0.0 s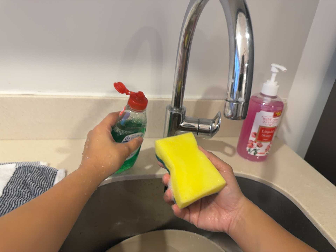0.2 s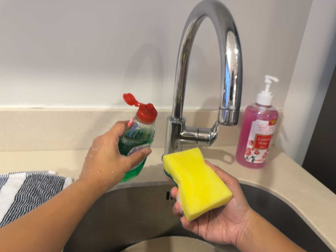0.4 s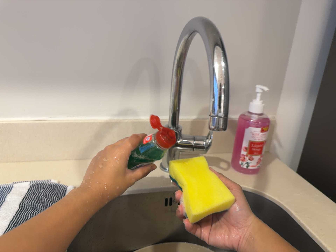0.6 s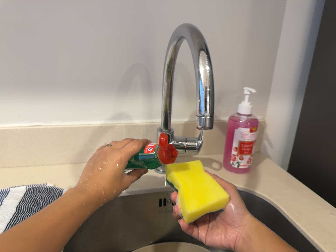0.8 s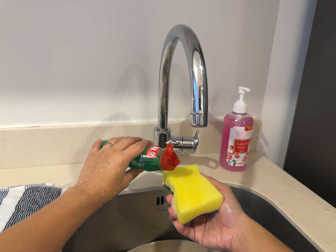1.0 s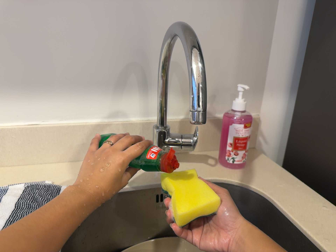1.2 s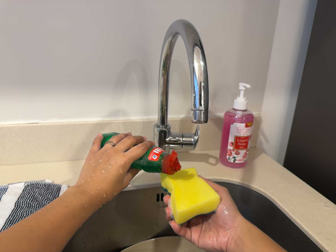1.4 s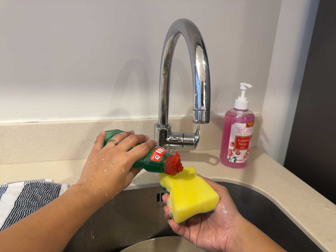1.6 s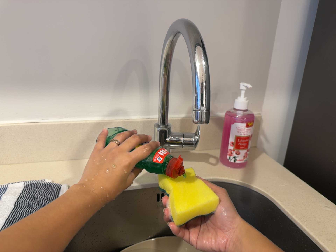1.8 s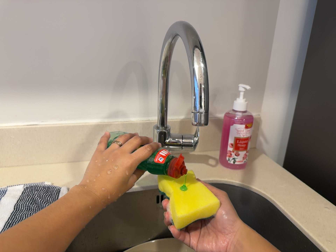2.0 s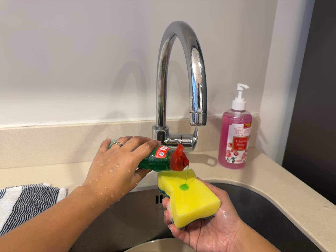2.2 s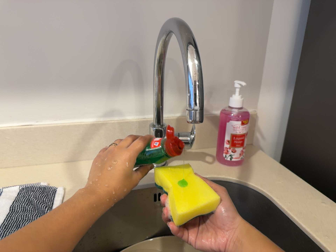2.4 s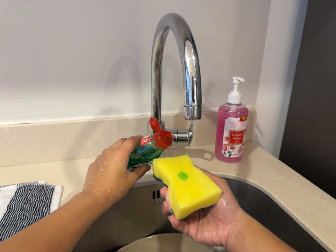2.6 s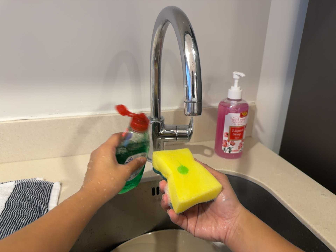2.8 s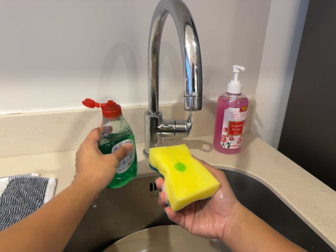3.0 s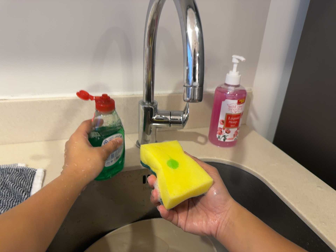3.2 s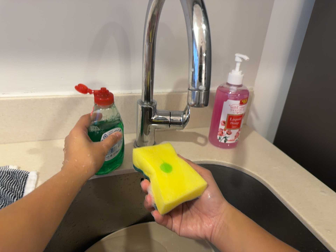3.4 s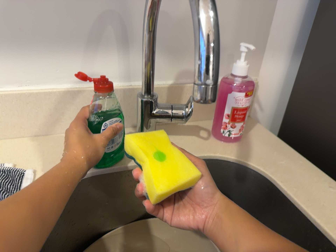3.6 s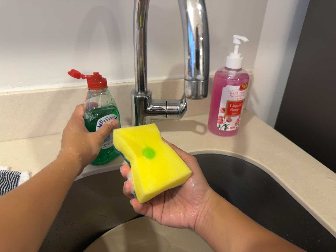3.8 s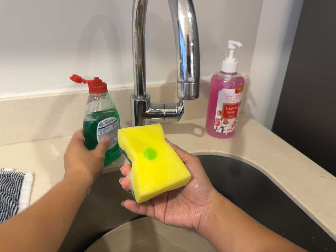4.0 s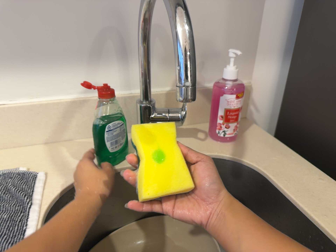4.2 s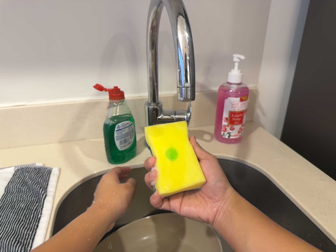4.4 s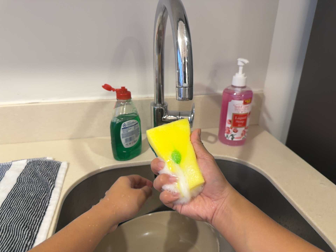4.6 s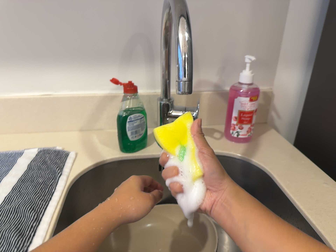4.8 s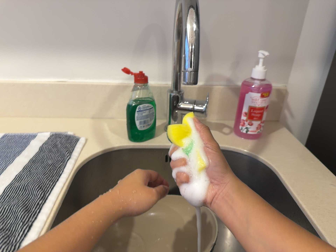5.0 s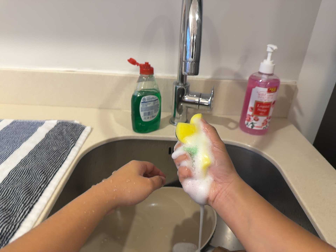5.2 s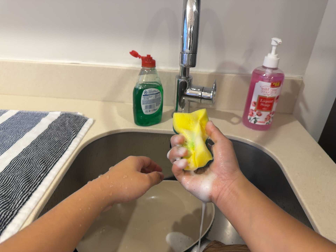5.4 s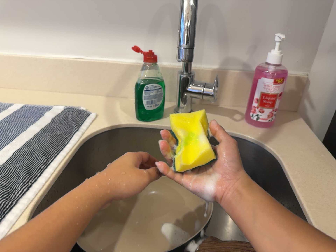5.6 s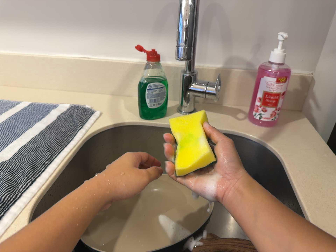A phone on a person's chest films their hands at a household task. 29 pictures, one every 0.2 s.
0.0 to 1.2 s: The camera travels backward, about 8 cm, so what stands in front gets smaller.
1.2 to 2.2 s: The camera keeps its place and its aim.
2.2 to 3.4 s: The camera travels forward, about 9 cm, so what stands in front looms larger. Its aim tips toward the bottom of its view by about 10 degrees, and the scene shifts upward.
3.4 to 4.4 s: The camera travels backward and to its right, about 10 cm, so what stands in front gets smaller.
4.4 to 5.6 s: The camera pans to its left by about 15 degrees. It travels to its right, about 10 cm. It rolls about its line of sight by about 10 degrees, and the scene rotates clockwise.
The film runs forward here.
